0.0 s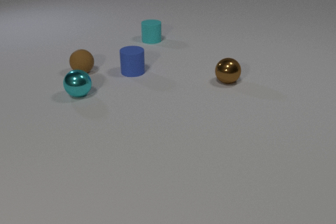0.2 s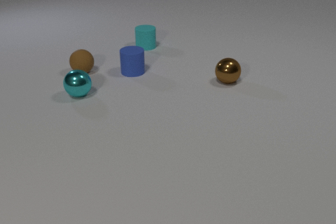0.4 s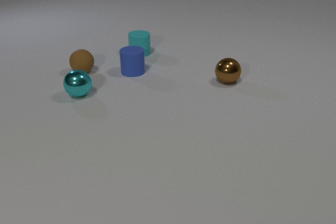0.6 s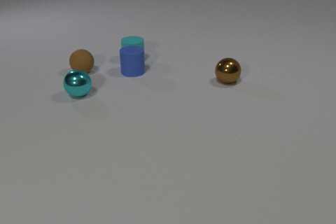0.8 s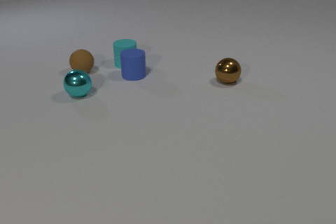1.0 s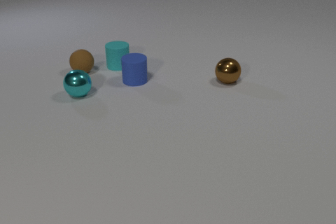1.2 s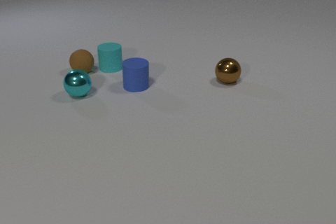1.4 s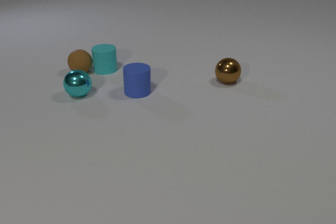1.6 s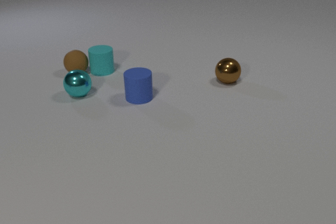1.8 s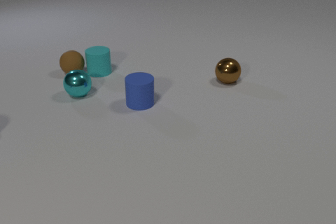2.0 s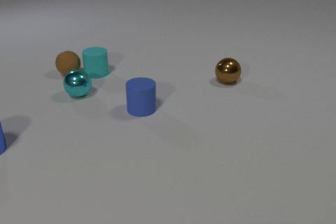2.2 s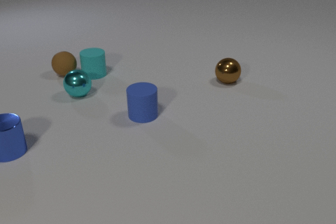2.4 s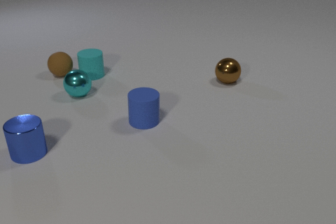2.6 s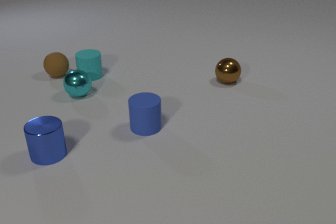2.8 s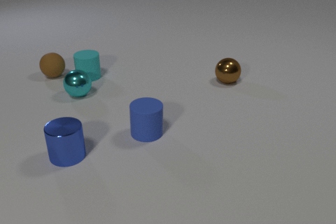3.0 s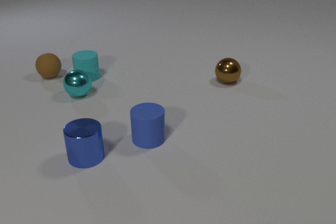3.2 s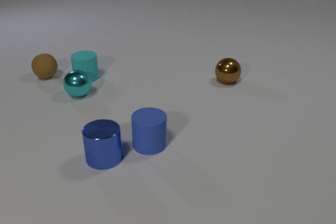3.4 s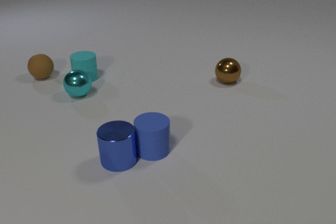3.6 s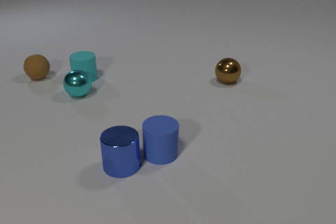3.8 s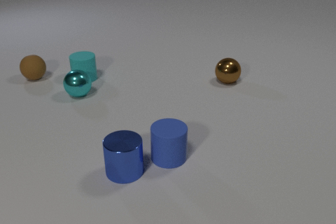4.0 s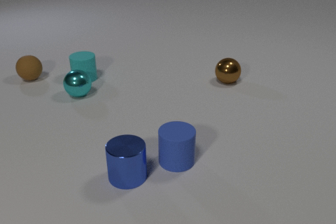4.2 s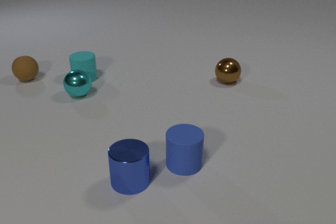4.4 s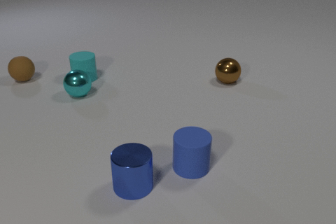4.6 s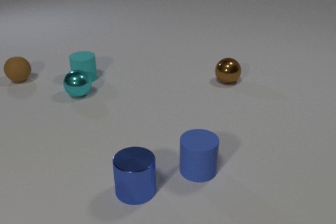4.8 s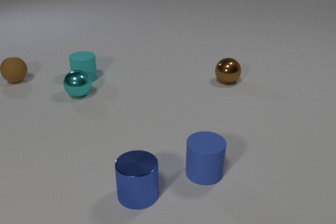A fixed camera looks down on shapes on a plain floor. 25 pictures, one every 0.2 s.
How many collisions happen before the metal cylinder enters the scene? 2.
What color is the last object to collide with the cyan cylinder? brown.
How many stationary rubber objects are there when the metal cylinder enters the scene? 0.
0.0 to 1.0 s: The cyan rubber cylinder slides toward the camera and to the left. The blue rubber cylinder slides toward the camera. The cyan rubber cylinder and the blue rubber cylinder collide.
1.0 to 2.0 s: The cyan rubber cylinder slides to the left and toward the camera. The blue rubber cylinder slides toward the camera. The blue metal cylinder comes in at the left edge. The brown rubber sphere rolls to the left. The cyan rubber cylinder and the brown rubber sphere collide.
2.0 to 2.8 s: The cyan rubber cylinder slides to the left and toward the camera. The blue rubber cylinder slides toward the camera. The blue metal cylinder slides to the right and toward the camera. The brown rubber sphere rolls to the left.
2.8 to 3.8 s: The blue rubber cylinder slides toward the camera and to the right. The blue metal cylinder slides to the right and toward the camera. The brown rubber sphere rolls to the left. The blue rubber cylinder and the blue metal cylinder collide.
3.8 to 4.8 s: The blue rubber cylinder slides to the right and toward the camera. The blue metal cylinder slides toward the camera. The brown rubber sphere rolls to the left.
